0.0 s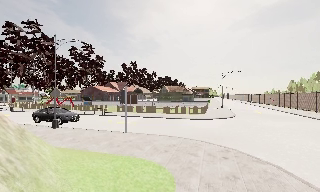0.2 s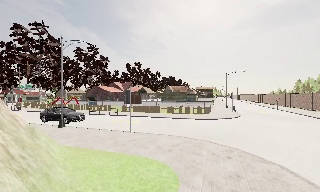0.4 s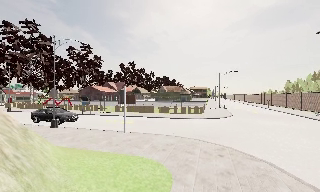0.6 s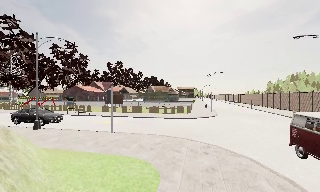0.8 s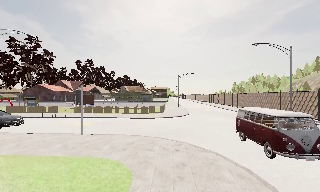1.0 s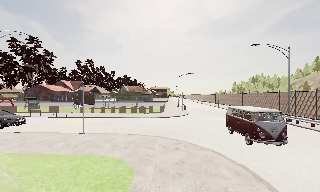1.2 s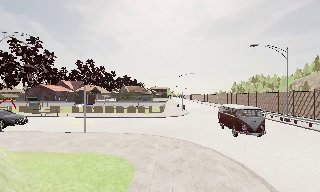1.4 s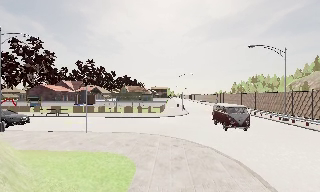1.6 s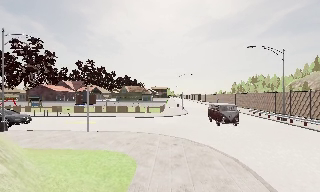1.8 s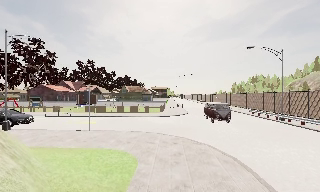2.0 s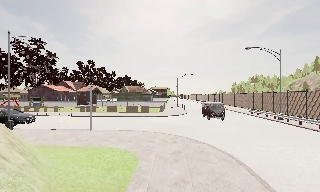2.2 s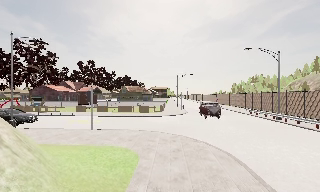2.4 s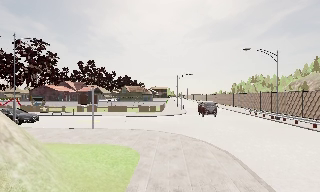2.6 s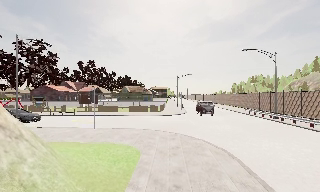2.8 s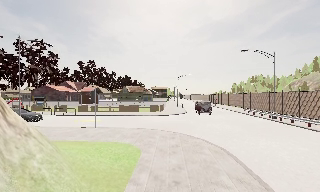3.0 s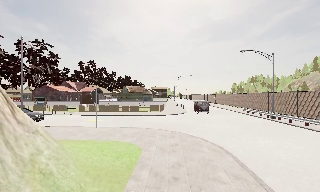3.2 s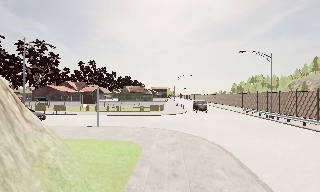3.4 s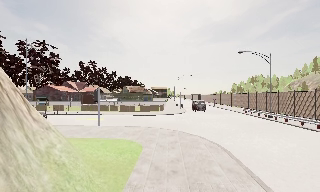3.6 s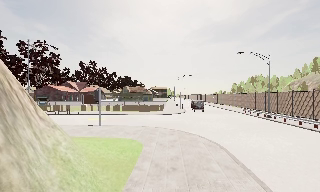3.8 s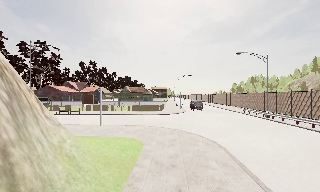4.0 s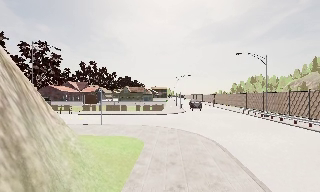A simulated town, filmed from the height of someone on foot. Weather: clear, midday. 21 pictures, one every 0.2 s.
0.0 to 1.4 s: The scene slides to the left, as the camera pans about 15 degrees to its right. It travels backward, about 1 m, so what stands in front gets smaller.
1.4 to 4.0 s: The camera travels backward, about 3 m, so what stands in front gets smaller.
The film runs backward here.
